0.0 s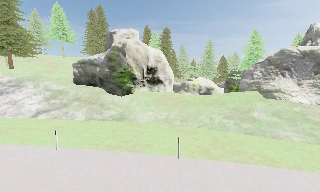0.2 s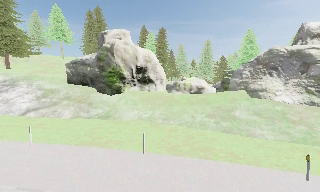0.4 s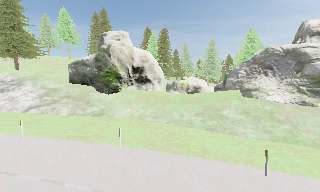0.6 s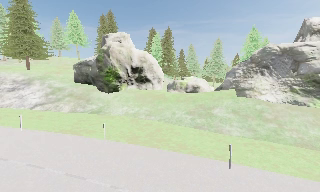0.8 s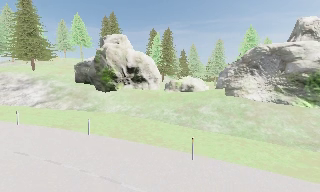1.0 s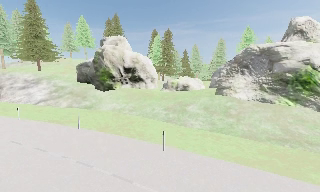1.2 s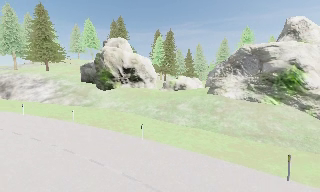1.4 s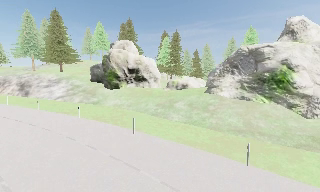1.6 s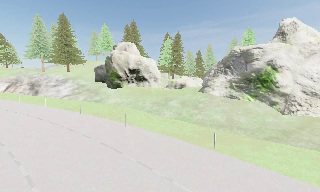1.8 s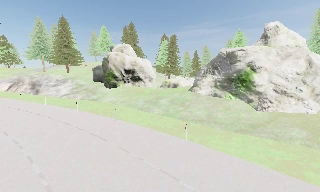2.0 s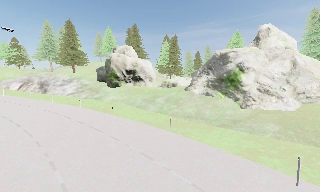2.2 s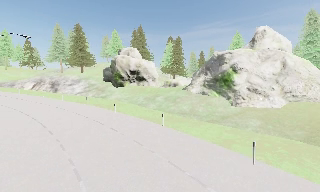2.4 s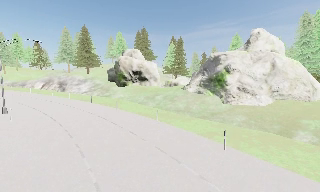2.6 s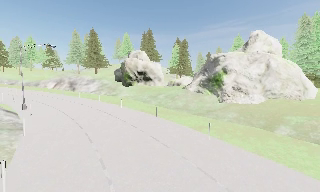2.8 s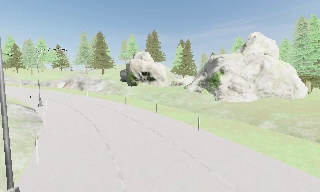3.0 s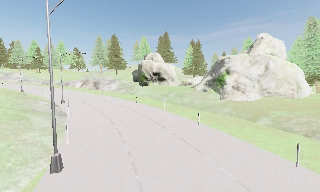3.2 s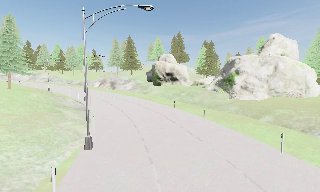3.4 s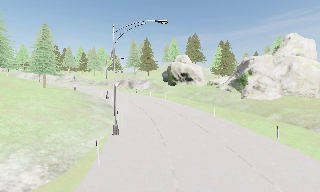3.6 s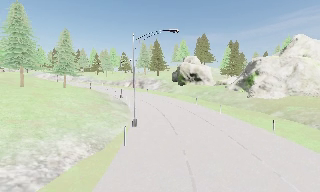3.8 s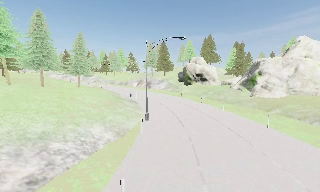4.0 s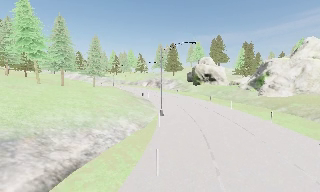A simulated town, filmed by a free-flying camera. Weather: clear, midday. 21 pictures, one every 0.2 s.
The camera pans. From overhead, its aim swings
counterclockwise.
0.0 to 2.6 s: The camera pans to its left, which is counterclockwise from overhead, by about 30 degrees. It travels to its right and backward, about 25 m, so close, fixed things drift to the left.
2.6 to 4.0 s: The scene slides to the right, as the camera pans about 25 degrees to its left. It travels backward, about 13 m, so what stands in front gets smaller.
The film runs forward here.
